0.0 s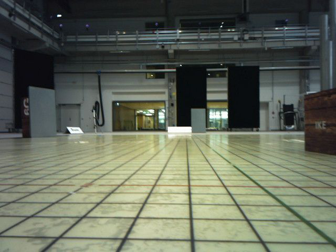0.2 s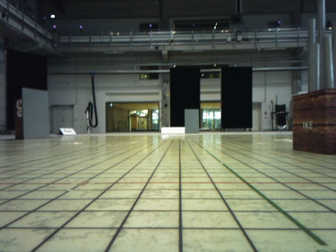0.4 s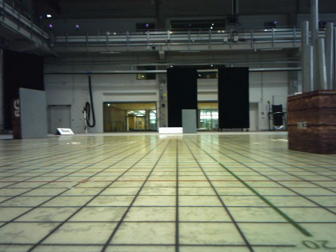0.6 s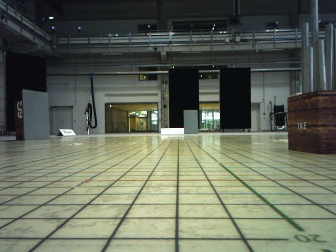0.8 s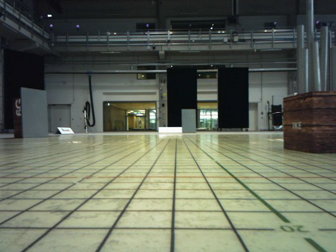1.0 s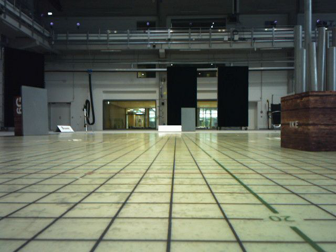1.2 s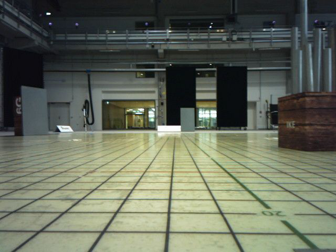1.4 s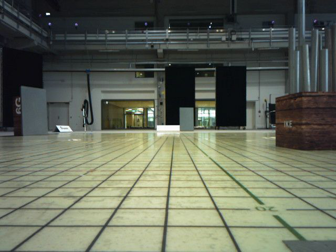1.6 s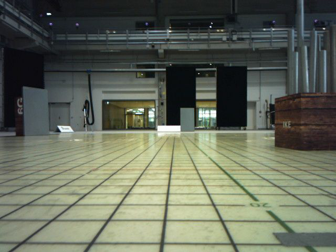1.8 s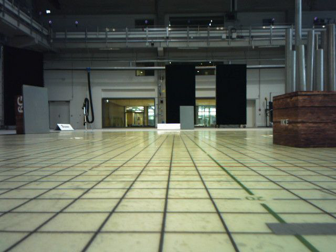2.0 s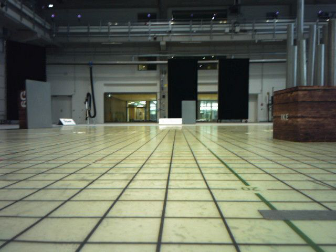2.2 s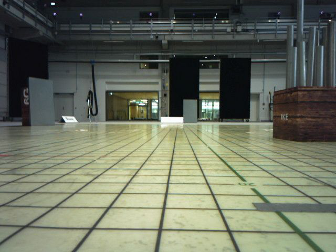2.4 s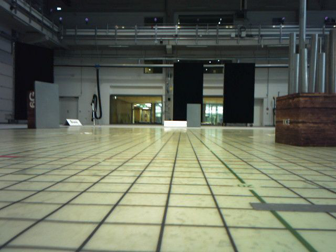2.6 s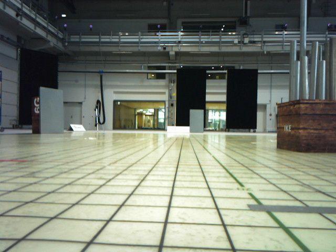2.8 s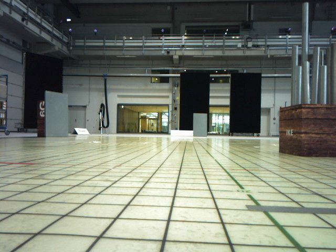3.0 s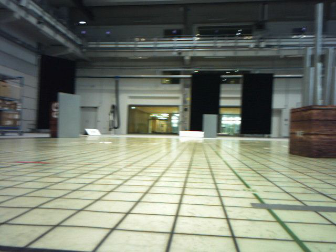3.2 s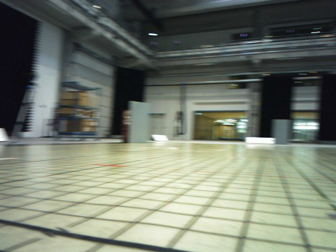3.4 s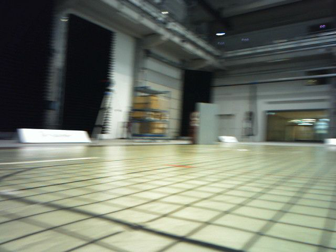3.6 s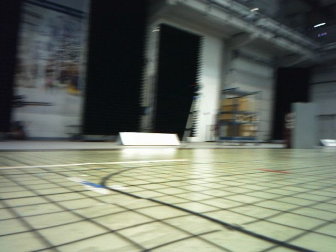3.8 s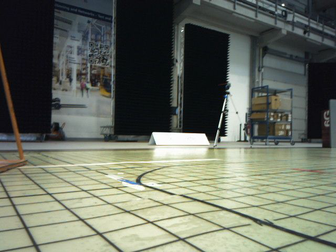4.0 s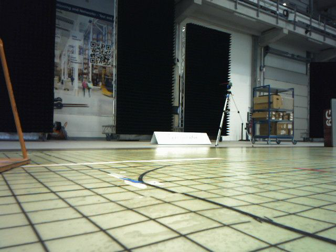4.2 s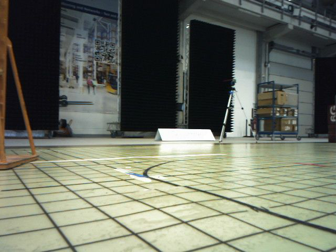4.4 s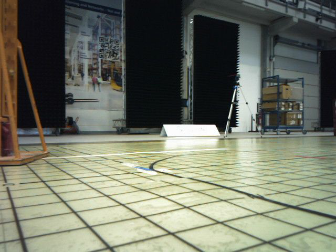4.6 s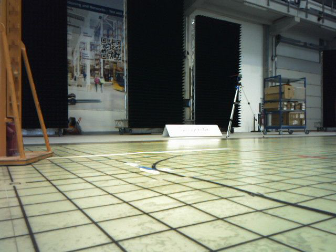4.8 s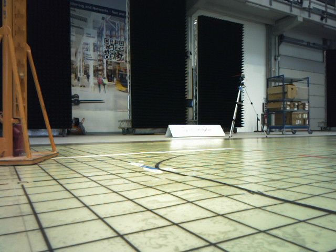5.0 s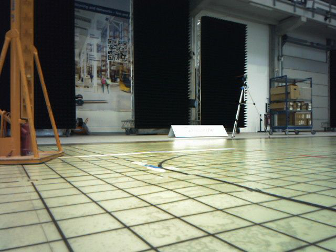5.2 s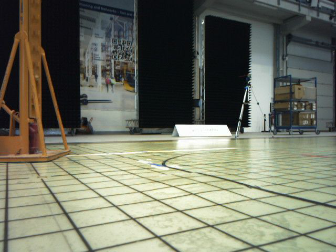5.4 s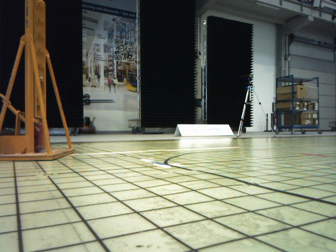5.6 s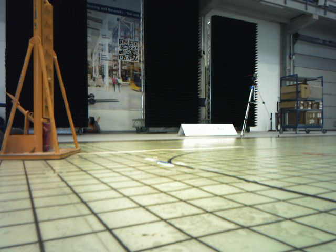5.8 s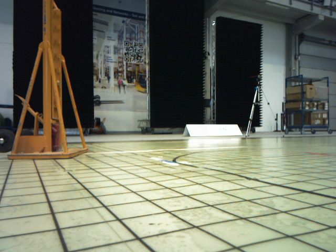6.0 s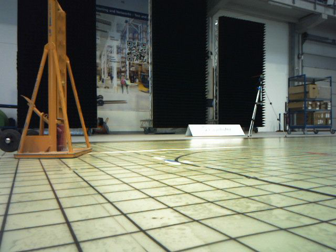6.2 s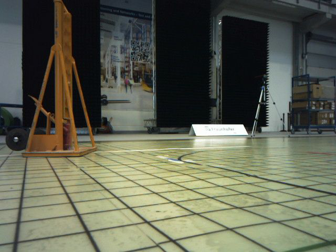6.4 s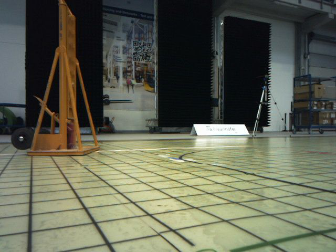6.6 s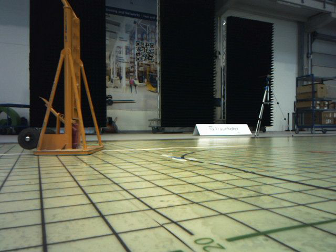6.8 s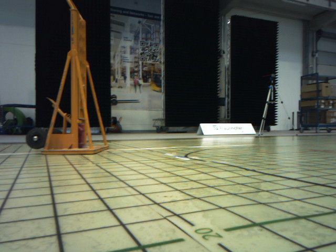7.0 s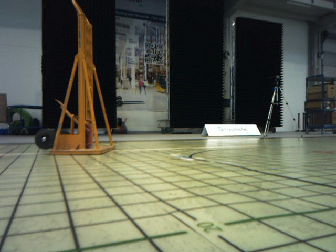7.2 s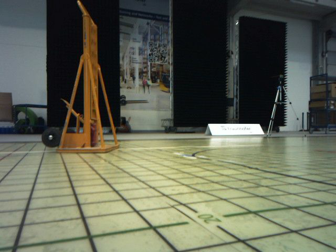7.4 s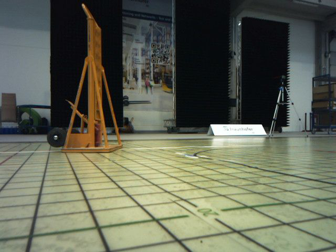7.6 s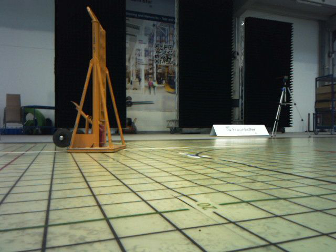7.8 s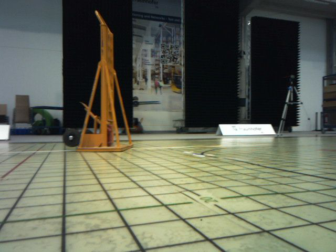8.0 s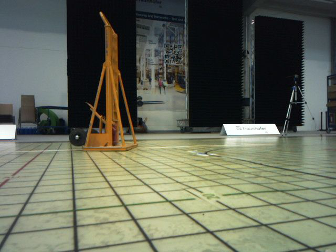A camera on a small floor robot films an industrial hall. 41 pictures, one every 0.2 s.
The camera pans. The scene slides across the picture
to the right.
The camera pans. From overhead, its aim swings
counterclockwise.
0.0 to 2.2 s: The camera travels backward, about 0.4 m, so what stands in front gets smaller.
2.2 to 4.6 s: The scene slides to the right, as the camera pans about 55 degrees to its left. It travels backward, about 0.4 m.
4.6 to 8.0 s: The camera pans to its left, which is counterclockwise from overhead, by about 15 degrees. It travels backward, about 0.7 m, so what stands in front gets smaller.
The film runs backward here.
